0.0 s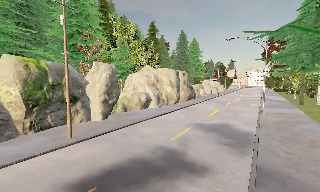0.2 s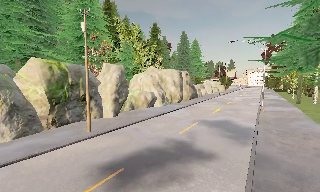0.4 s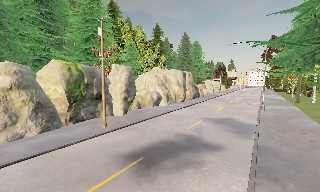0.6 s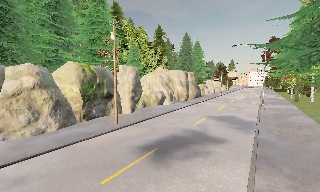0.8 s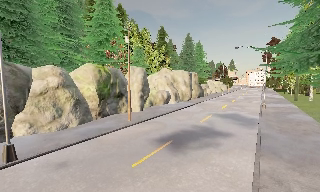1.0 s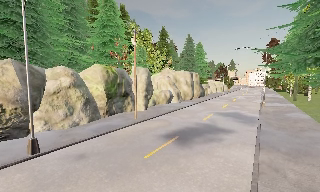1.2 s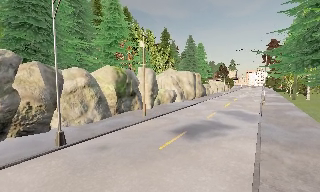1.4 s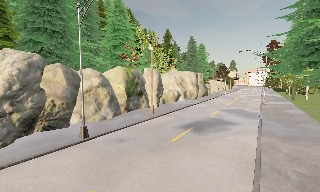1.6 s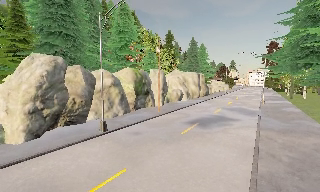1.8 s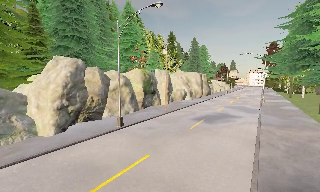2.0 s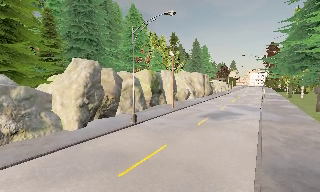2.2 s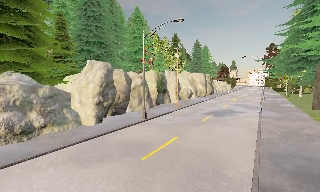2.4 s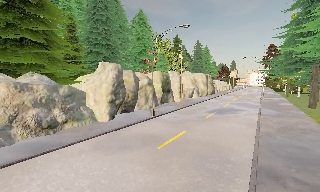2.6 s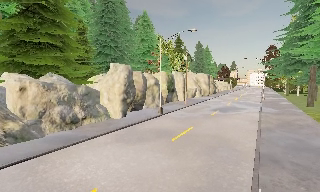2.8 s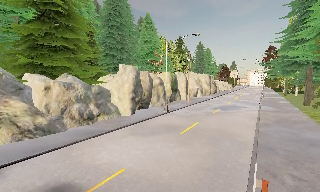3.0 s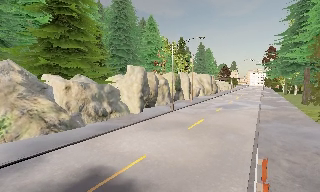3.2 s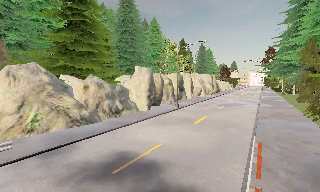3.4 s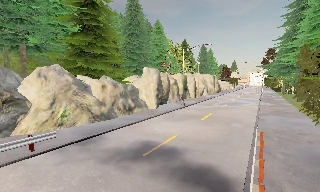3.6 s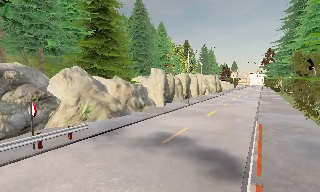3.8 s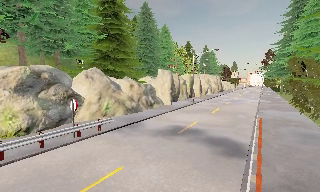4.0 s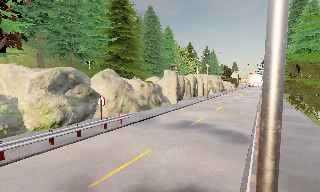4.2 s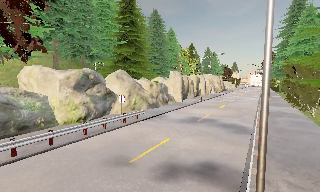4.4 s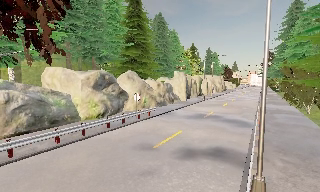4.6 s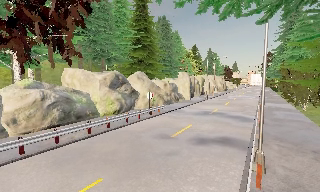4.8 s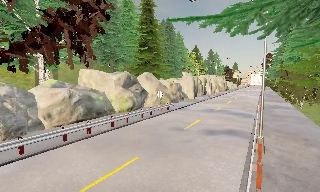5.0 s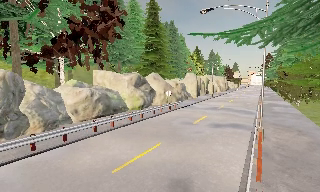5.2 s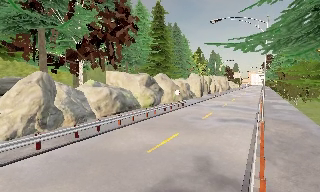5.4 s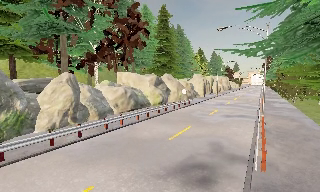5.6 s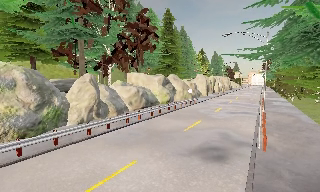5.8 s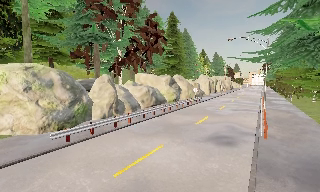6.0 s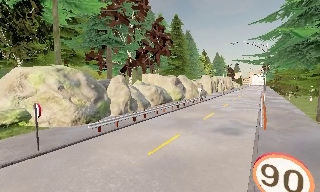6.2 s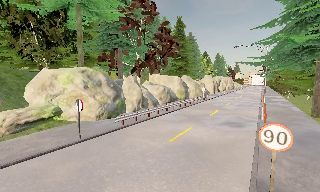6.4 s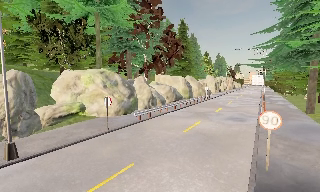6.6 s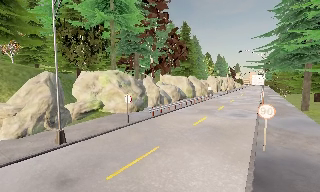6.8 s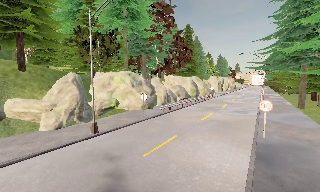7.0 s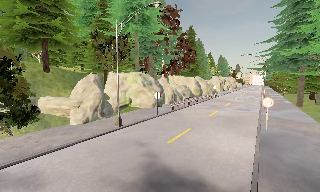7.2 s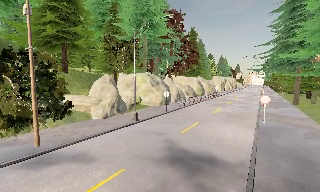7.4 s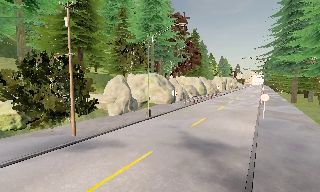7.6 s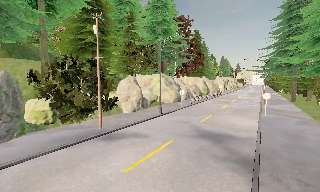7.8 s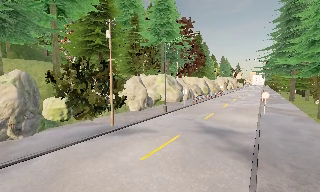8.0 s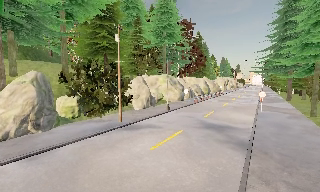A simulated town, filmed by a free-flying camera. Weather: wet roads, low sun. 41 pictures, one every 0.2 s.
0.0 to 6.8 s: The camera travels backward and to its left, about 55 m, so what stands in front gets smaller.
6.8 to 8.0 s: The camera travels backward and to its left, about 10 m, so what stands in front gets smaller. It loses speed.
The film runs backward here.
